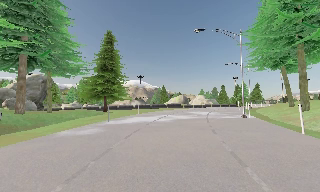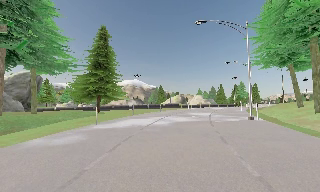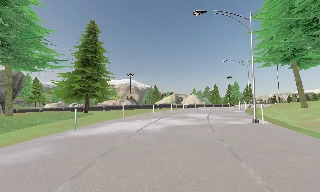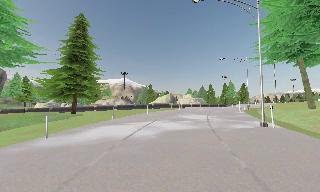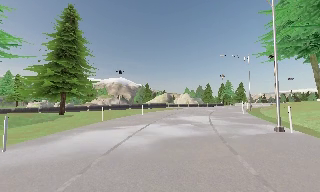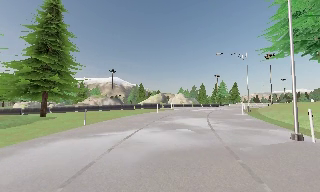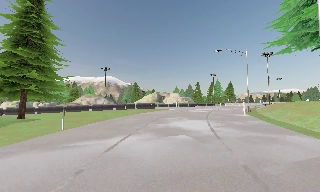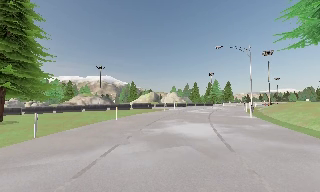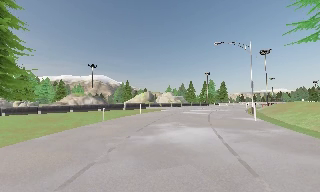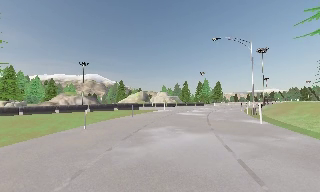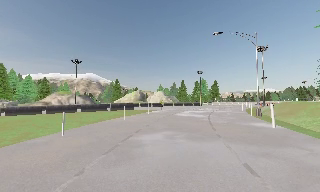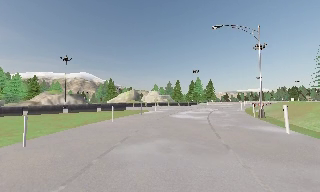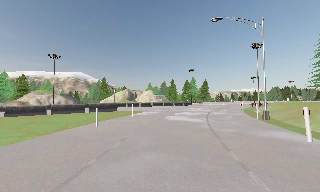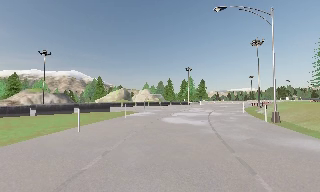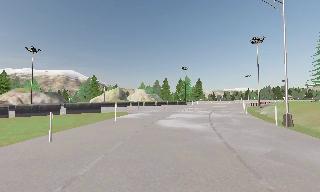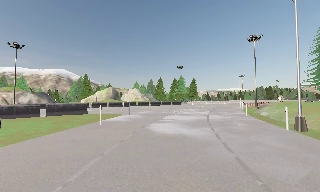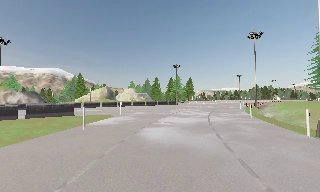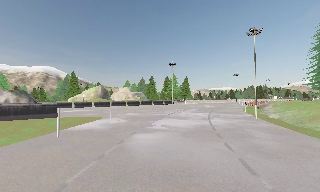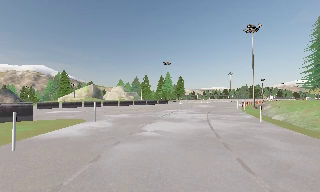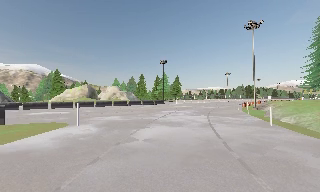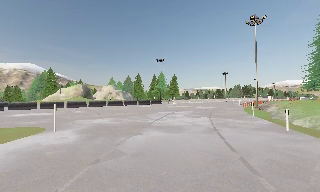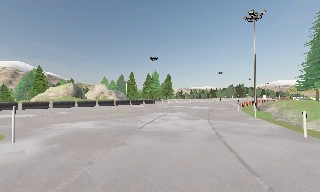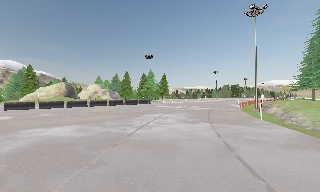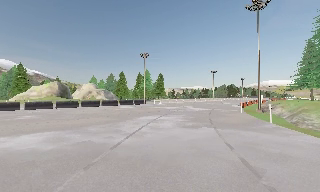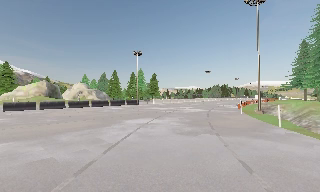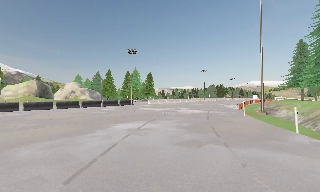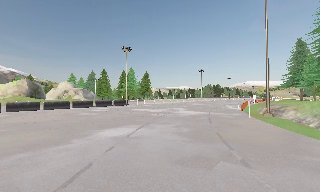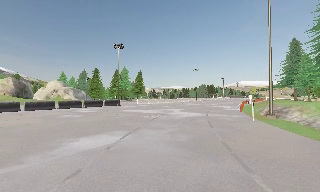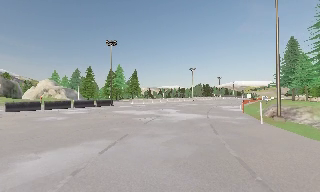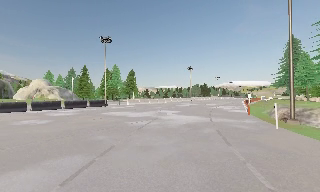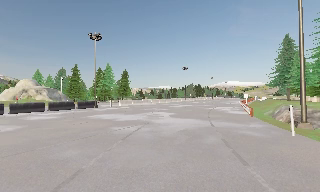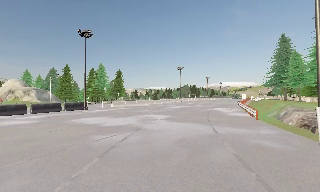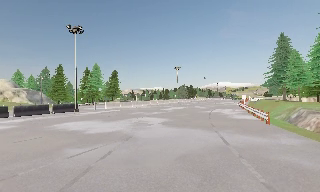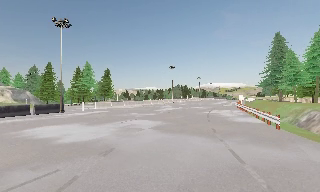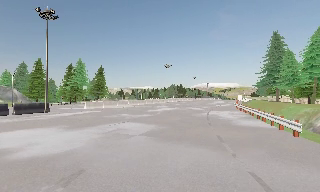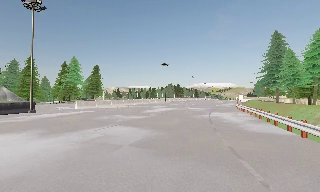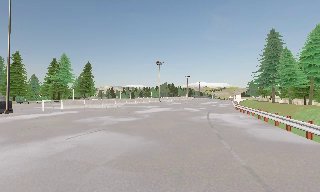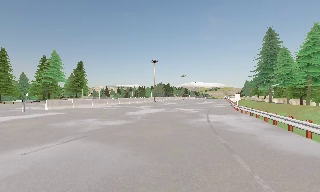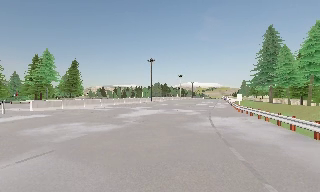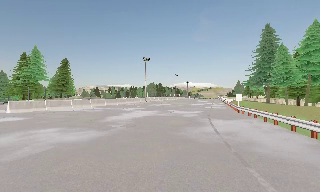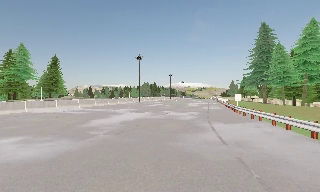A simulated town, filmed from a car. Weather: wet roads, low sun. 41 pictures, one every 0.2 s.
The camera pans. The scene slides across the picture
to the left.
The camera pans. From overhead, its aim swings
clockwise.
0.0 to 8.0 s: The camera swings to its right by about 65 degrees, and the scene slides to the left. It travels forward, about 60 m.
The film runs forward here.
